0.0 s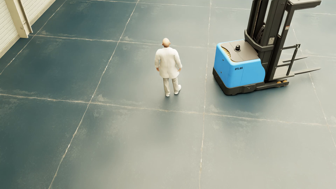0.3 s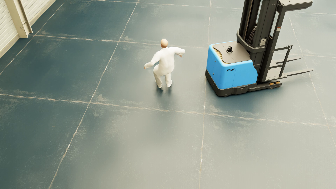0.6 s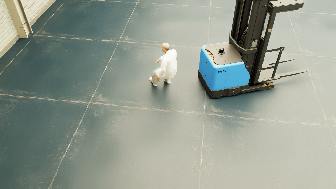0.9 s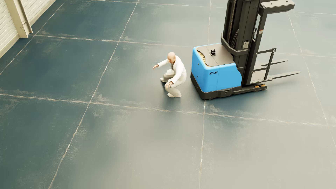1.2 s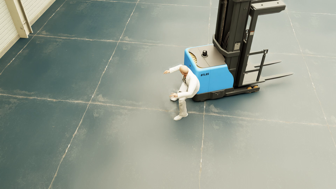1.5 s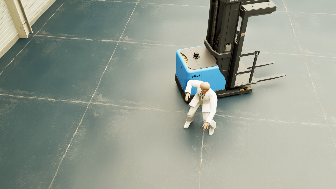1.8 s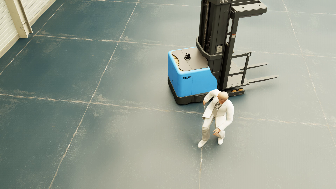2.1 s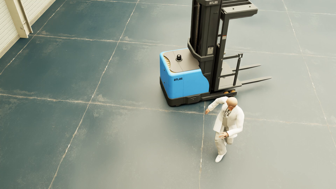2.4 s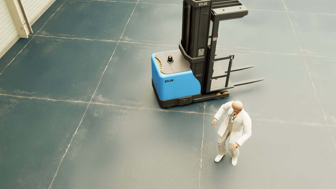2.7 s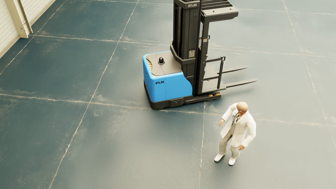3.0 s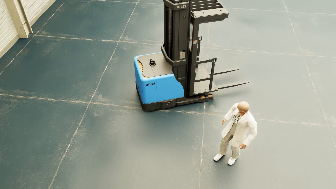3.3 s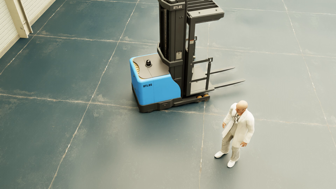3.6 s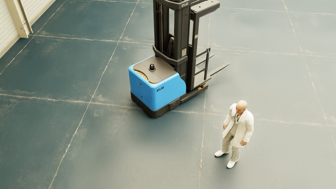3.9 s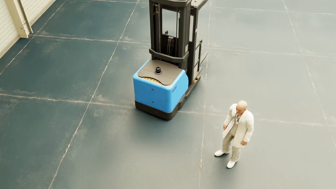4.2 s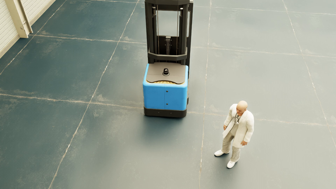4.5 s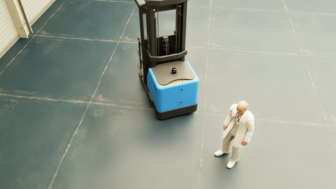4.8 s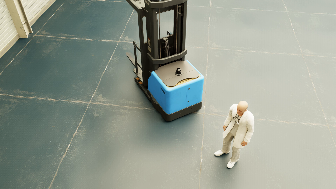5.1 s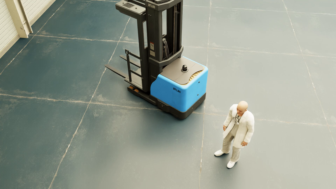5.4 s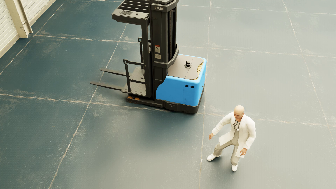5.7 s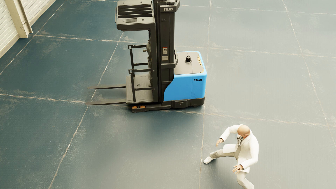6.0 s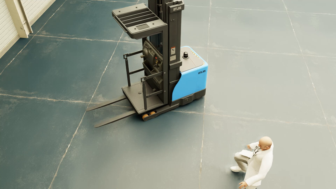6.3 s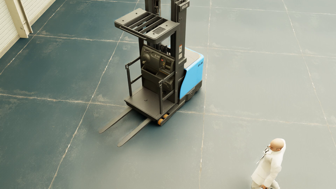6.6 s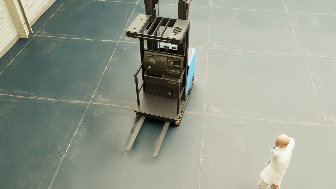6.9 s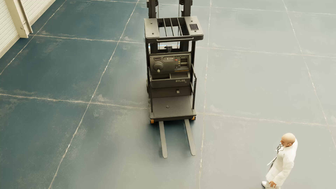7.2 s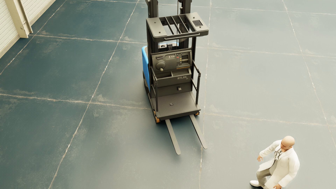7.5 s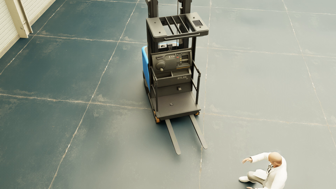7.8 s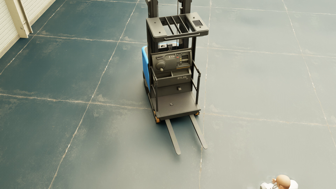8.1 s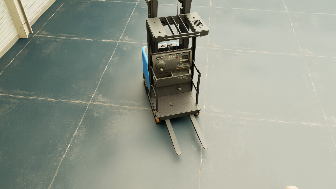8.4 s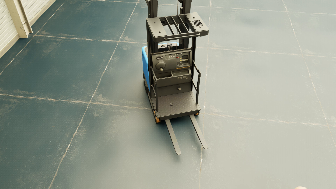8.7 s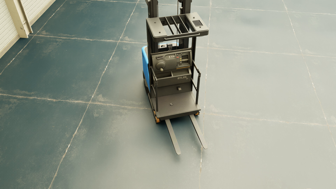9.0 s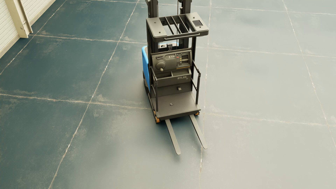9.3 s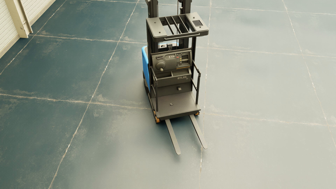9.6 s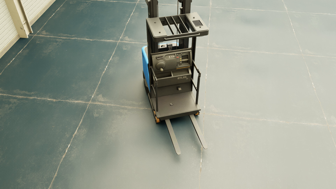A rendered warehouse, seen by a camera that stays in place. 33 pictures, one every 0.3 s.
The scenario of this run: Near miss between a forklift and a person.
